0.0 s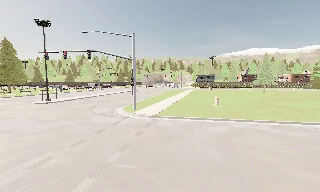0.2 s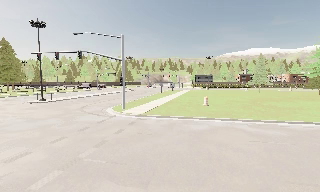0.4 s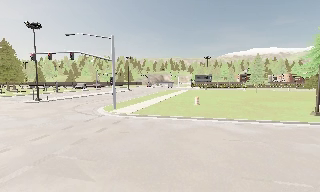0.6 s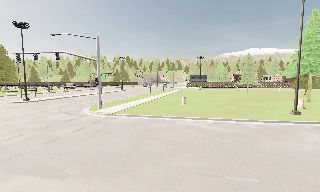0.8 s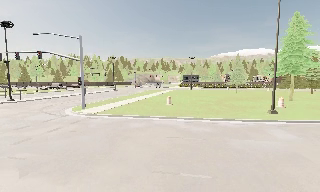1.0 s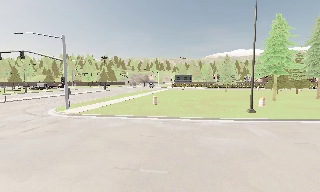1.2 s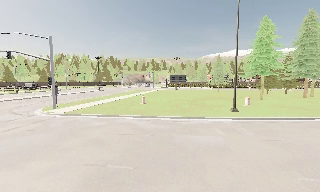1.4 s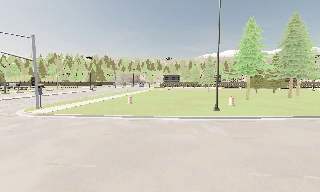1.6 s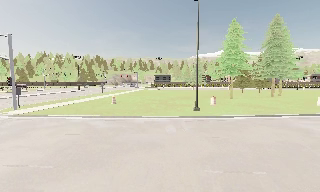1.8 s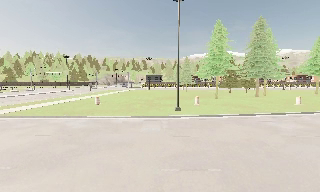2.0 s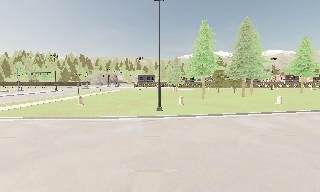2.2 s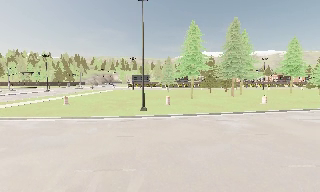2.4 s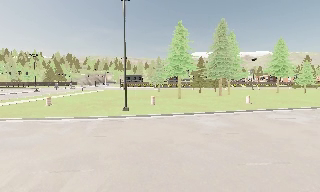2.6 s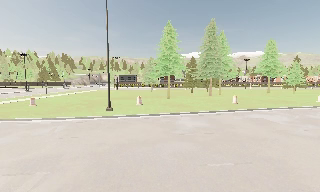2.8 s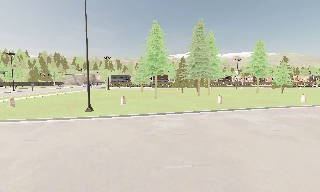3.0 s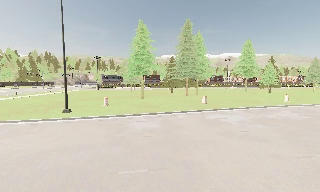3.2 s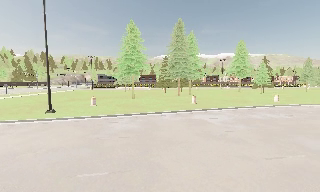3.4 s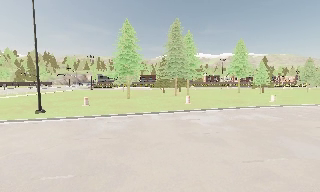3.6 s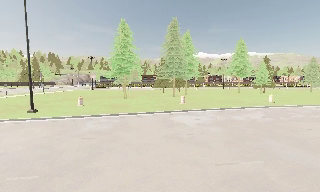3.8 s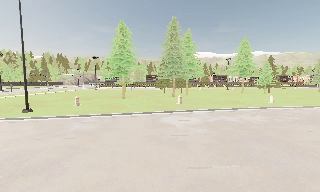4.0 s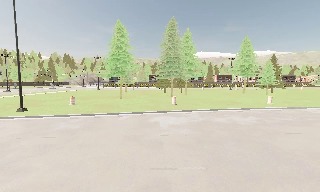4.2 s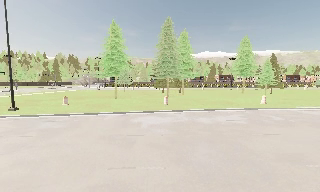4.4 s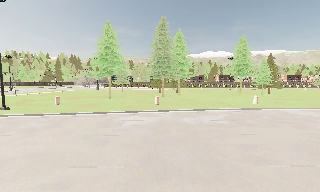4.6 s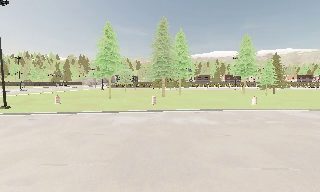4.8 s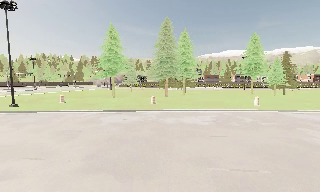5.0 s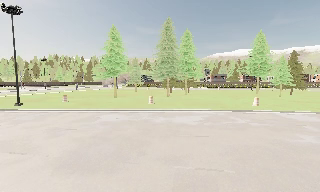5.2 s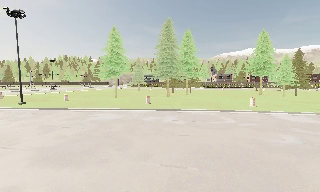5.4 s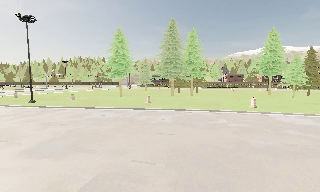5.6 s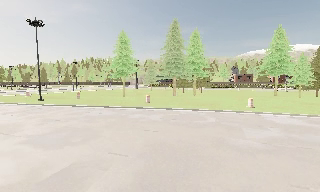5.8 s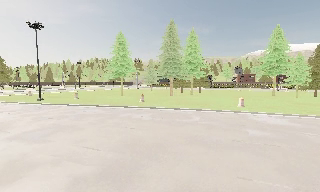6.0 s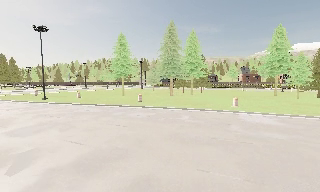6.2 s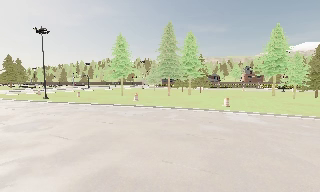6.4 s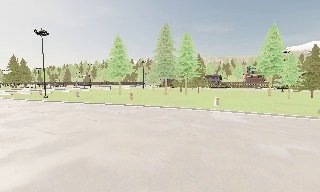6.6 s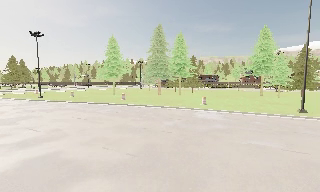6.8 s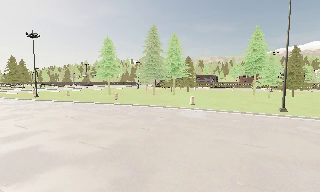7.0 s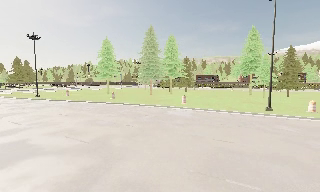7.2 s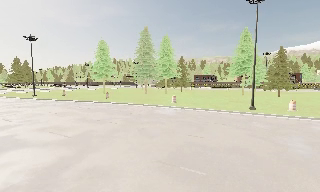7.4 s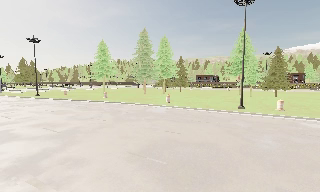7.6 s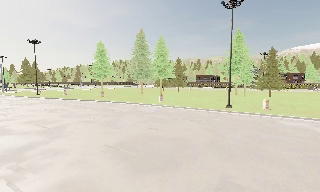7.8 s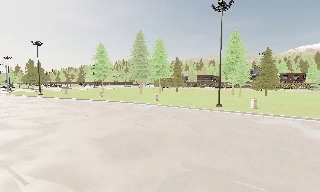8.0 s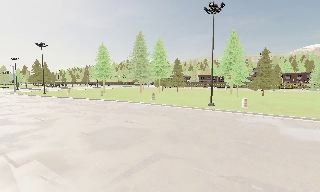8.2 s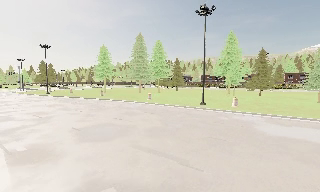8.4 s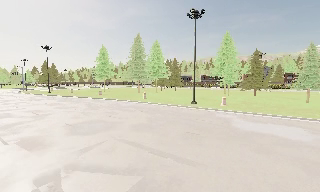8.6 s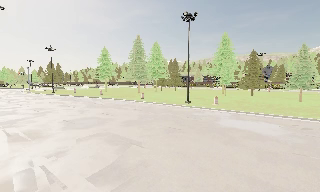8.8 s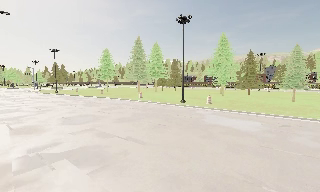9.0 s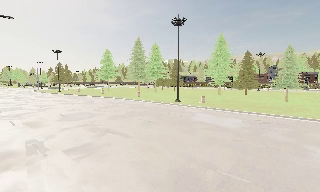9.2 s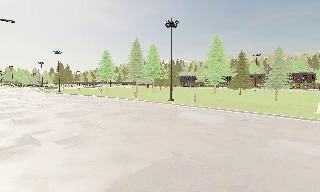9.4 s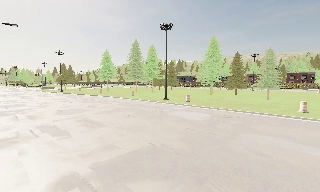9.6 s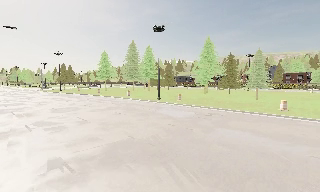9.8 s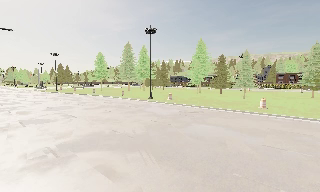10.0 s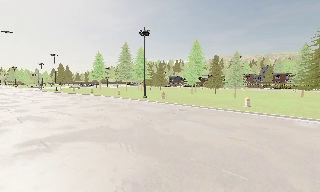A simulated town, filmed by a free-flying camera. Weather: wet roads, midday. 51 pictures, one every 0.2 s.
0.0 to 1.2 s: The camera travels to its right, about 8 m, so close, fixed things drift to the left.
1.2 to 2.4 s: The camera swings to its right by about 10 degrees, and the scene slides to the left. It travels to its right, about 8 m, so close, fixed things drift to the left.
2.4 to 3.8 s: The camera travels to its right, about 9 m, so close, fixed things drift to the left.
3.8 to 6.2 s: The camera pans to its left, which is counterclockwise from overhead, by about 30 degrees. It travels to its right, about 18 m, so close, fixed things drift to the left.
6.2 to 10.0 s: The camera pans to its left, which is counterclockwise from overhead, by about 15 degrees. It travels to its right and backward, about 30 m, so close, fixed things drift to the left.
The film runs forward here.
